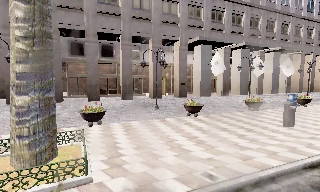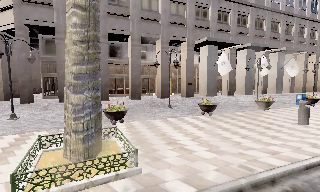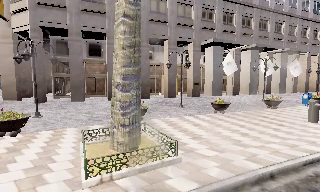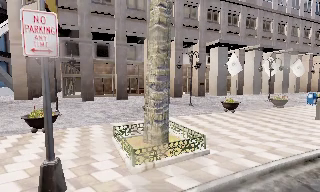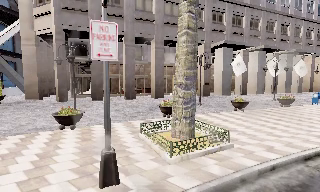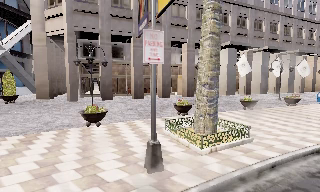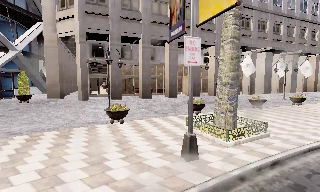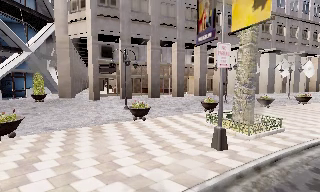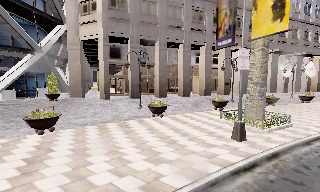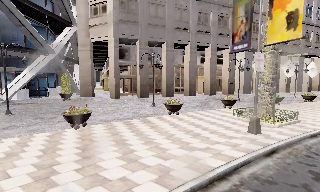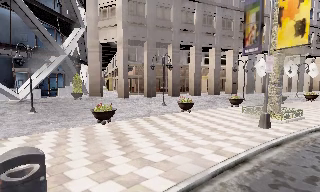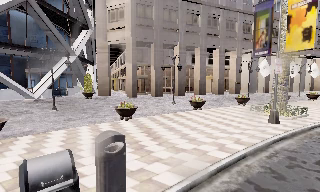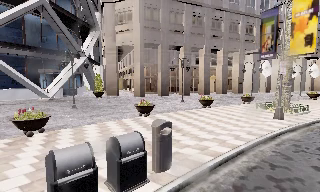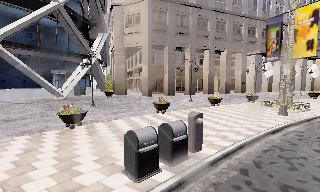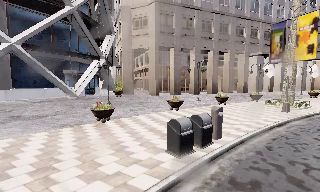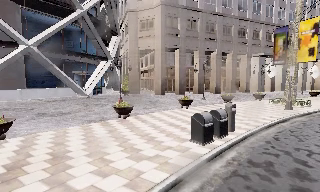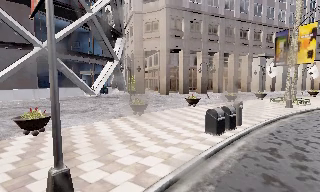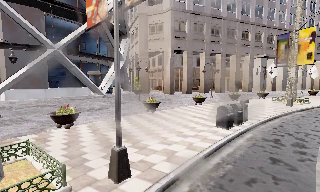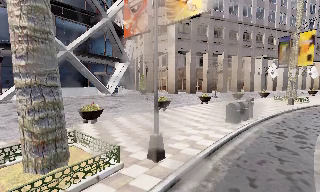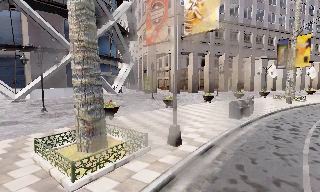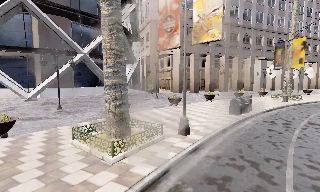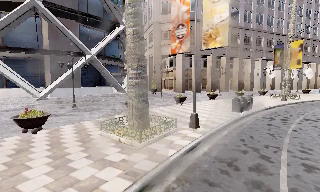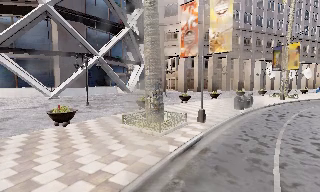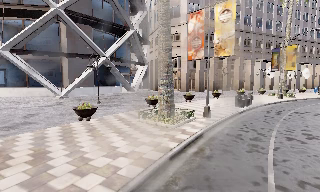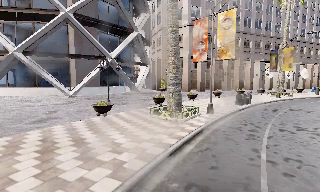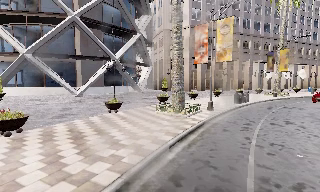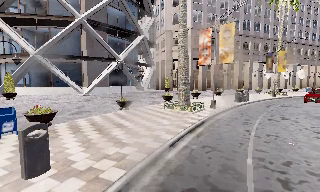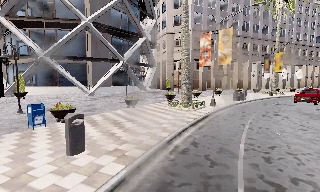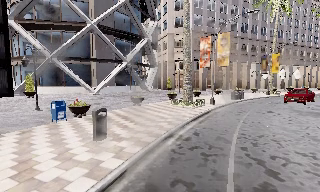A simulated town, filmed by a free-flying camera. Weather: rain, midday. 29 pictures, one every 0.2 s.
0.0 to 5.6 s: The camera travels backward and to its left, about 35 m, so what stands in front gets smaller.
The film runs forward here.
